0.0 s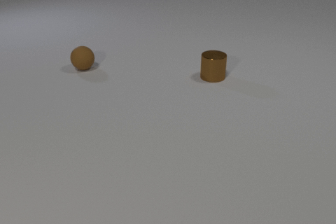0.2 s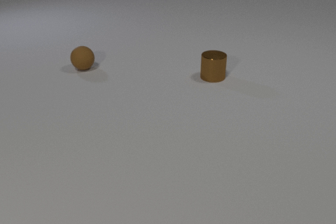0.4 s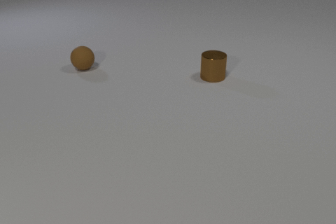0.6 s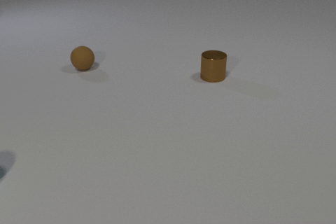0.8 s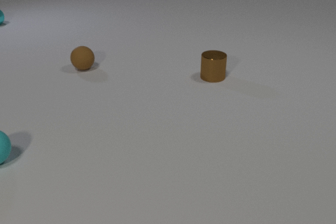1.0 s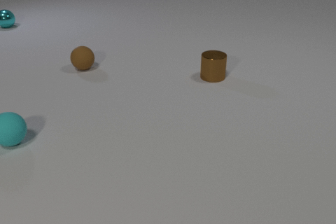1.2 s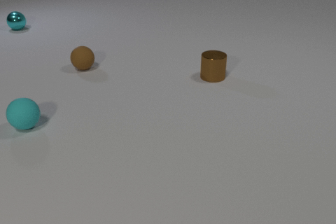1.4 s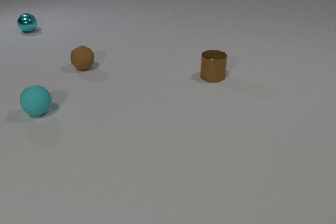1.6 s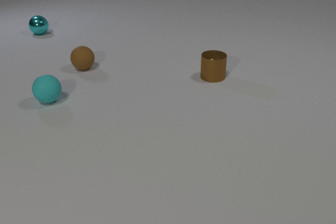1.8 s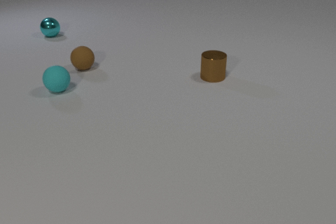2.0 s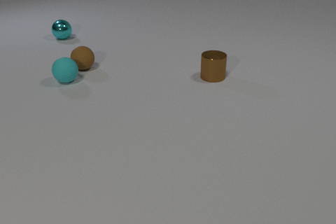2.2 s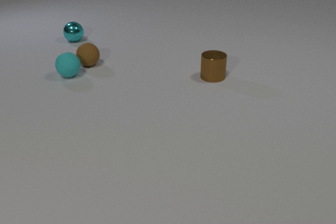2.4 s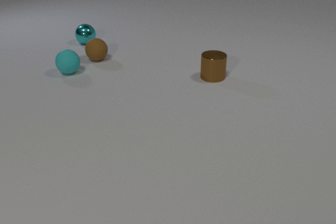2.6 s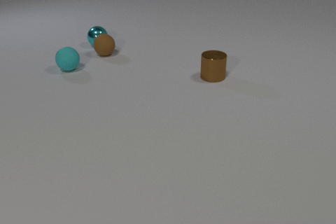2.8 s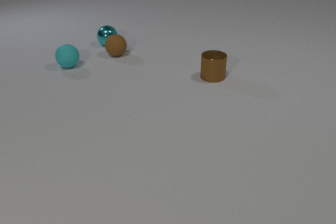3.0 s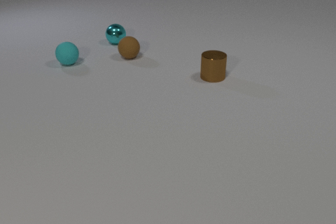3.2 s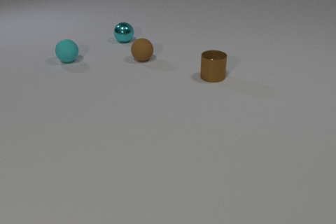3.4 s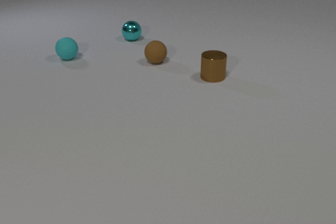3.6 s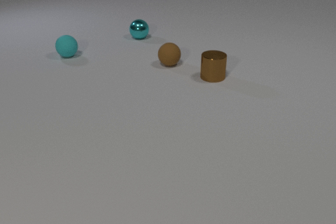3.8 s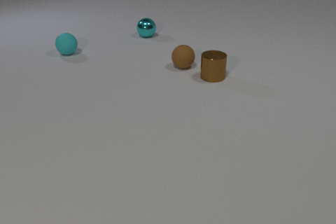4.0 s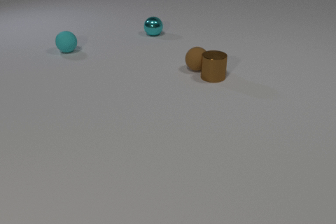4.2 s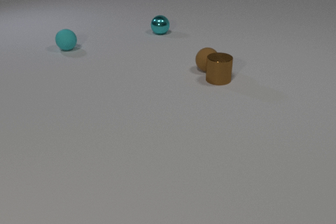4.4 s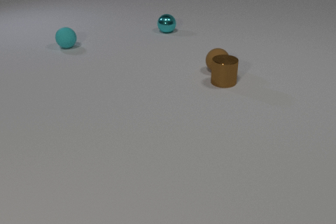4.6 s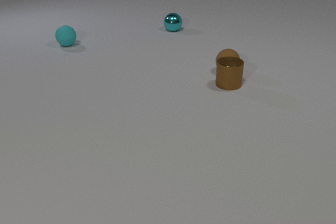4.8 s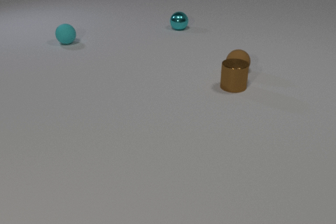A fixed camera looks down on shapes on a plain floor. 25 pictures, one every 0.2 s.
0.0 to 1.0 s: The cyan rubber sphere comes in at the left edge, rolls away from the camera and to the right. The cyan metal sphere comes in at the left edge, rolls toward the camera and to the right.
1.0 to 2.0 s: The cyan rubber sphere rolls away from the camera and to the right. The cyan metal sphere rolls toward the camera and to the right.
2.0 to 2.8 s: The cyan rubber sphere rolls away from the camera. The brown rubber sphere rolls to the right and away from the camera. The cyan metal sphere rolls to the right and toward the camera. The cyan rubber sphere and the brown rubber sphere collide. The brown rubber sphere and the cyan metal sphere collide.
2.8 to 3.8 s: The cyan rubber sphere rolls away from the camera. The brown rubber sphere rolls to the right and toward the camera. The cyan metal sphere rolls to the right and away from the camera.
3.8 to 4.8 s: The cyan rubber sphere rolls away from the camera. The brown rubber sphere rolls to the right. The cyan metal sphere rolls to the right and away from the camera. The brown metal cylinder slides to the right and toward the camera. The brown rubber sphere and the brown metal cylinder collide.
What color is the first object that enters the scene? cyan.
Are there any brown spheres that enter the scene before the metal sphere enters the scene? no.
How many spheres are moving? 3.
